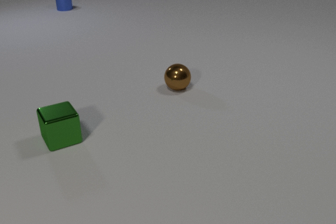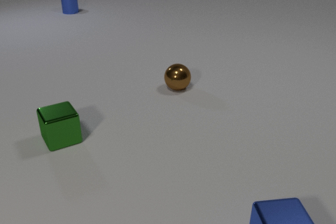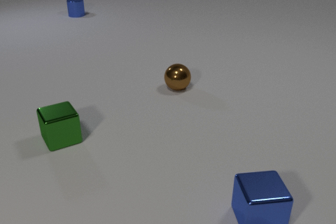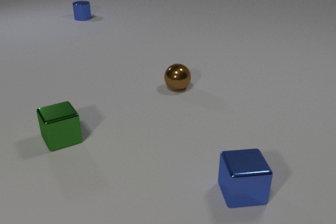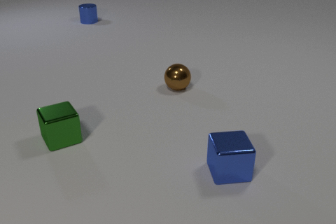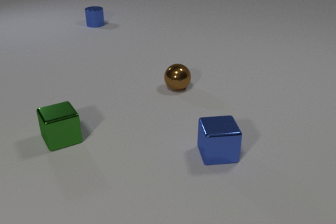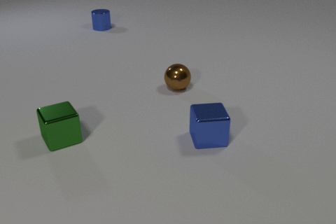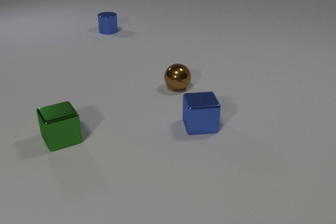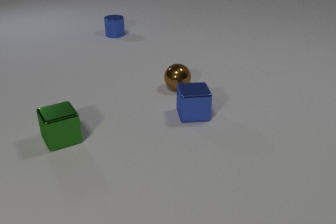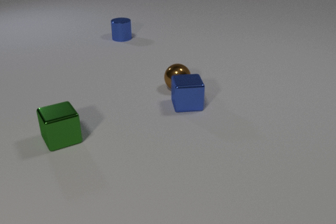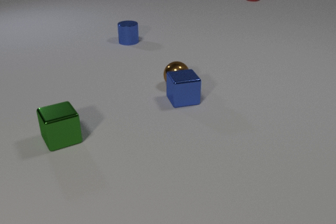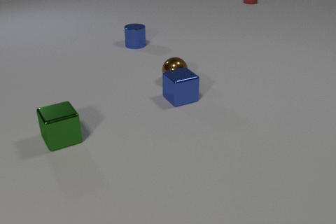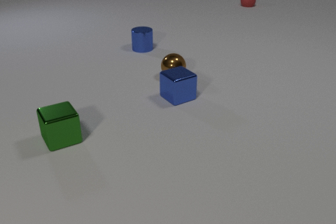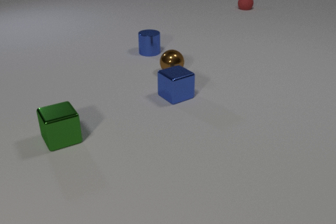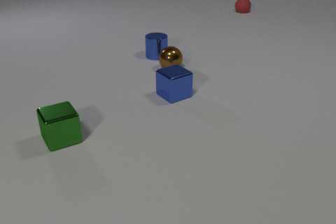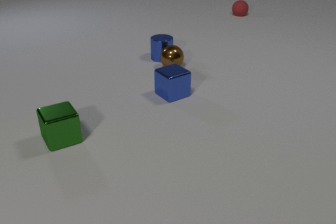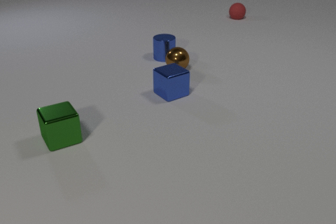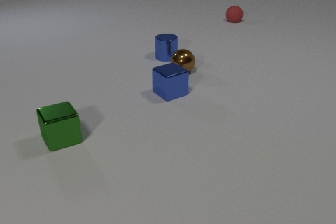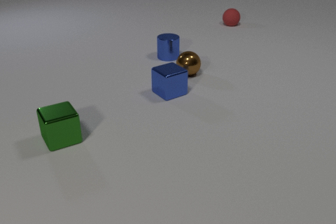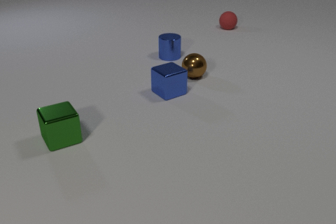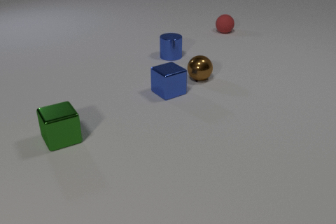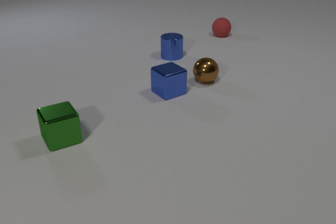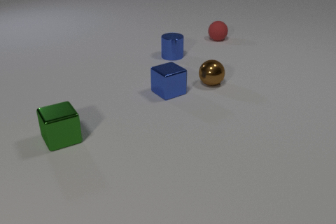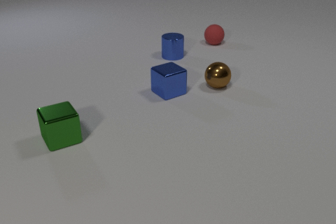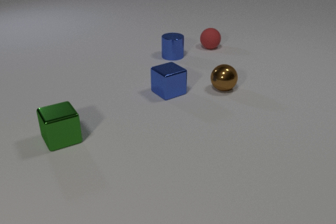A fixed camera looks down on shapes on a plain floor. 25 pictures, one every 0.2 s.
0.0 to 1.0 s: The blue metal cube comes in at the bottom edge, slides away from the camera and to the left. The blue metal cylinder slides toward the camera and to the right.
1.0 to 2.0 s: The blue metal cube slides away from the camera. The brown metal sphere rolls away from the camera. The blue metal cylinder slides toward the camera and to the right. The red rubber sphere comes in at the top edge, rolls toward the camera. The blue metal cube and the brown metal sphere collide.
2.0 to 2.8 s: The blue metal cube slides away from the camera and to the left. The brown metal sphere rolls away from the camera. The blue metal cylinder slides toward the camera and to the right. The red rubber sphere rolls toward the camera.
2.8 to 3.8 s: The blue metal cube slides away from the camera. The brown metal sphere rolls to the right and toward the camera. The blue metal cylinder slides to the right. The red rubber sphere rolls toward the camera. The brown metal sphere and the blue metal cylinder collide.
3.8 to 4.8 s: The brown metal sphere rolls to the right and toward the camera. The red rubber sphere rolls toward the camera.
Are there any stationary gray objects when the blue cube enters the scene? no.
What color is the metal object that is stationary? green.
How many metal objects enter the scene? 1.
